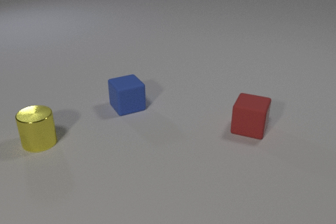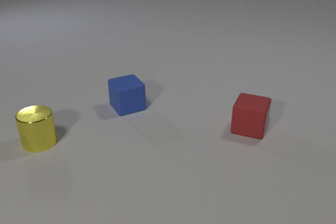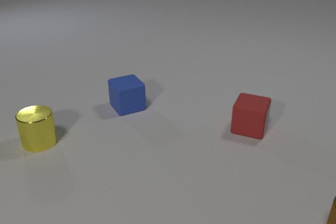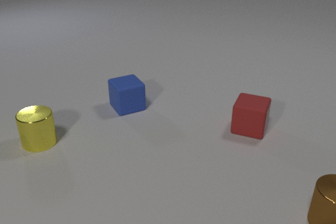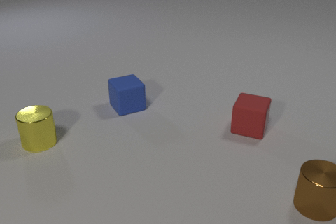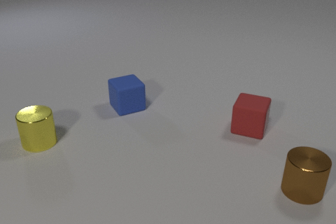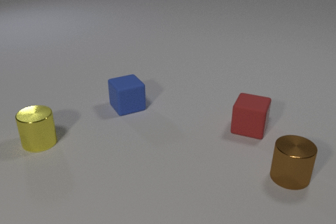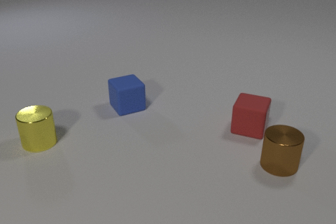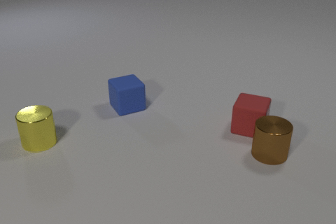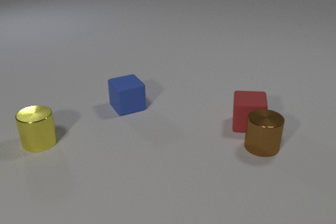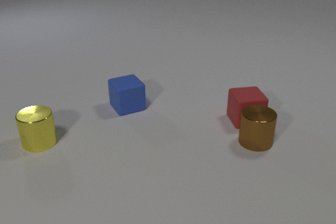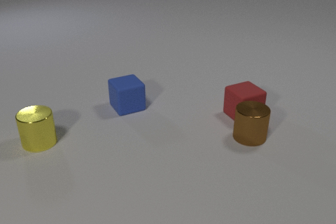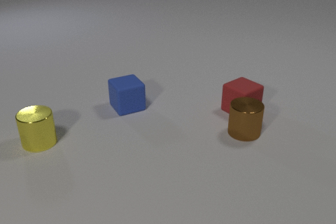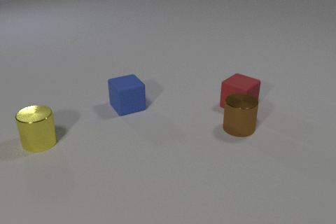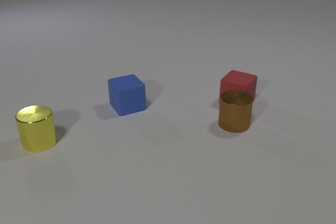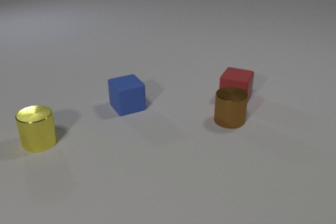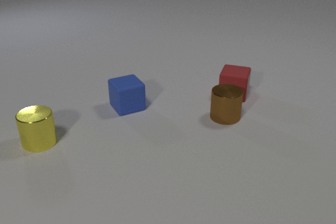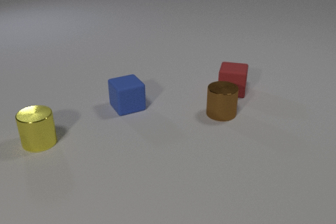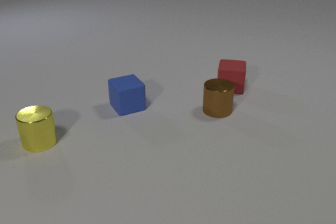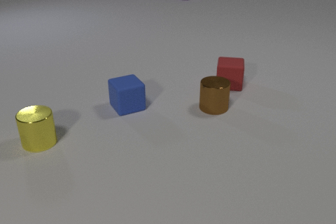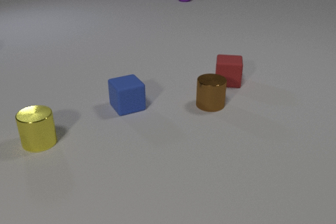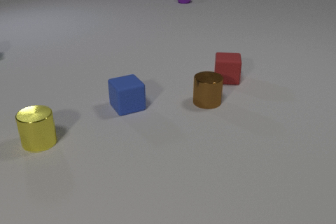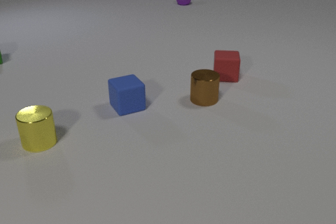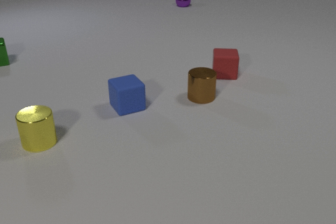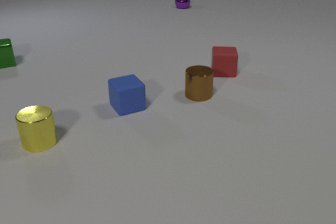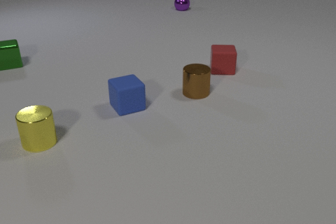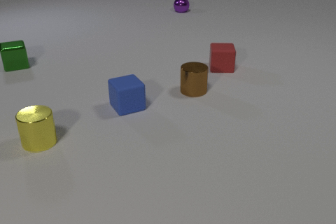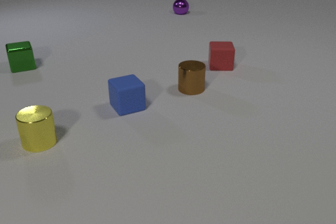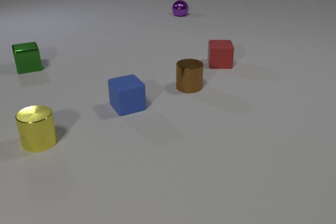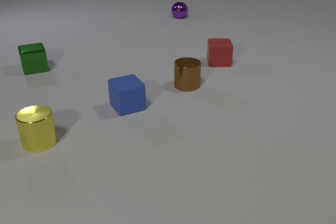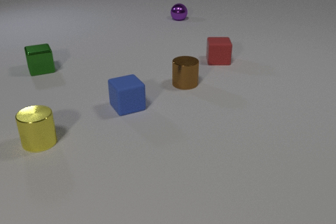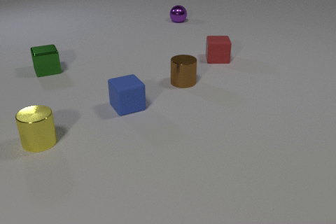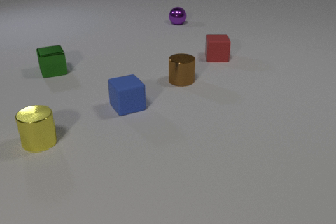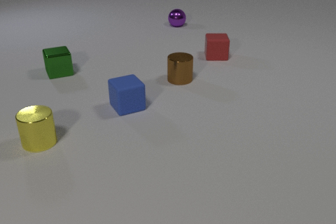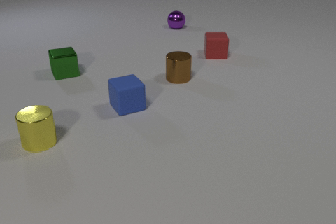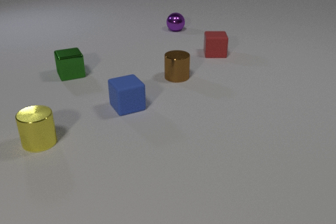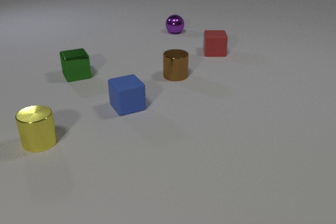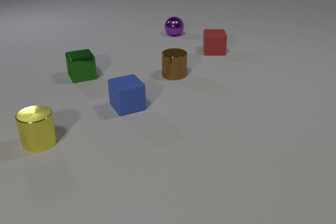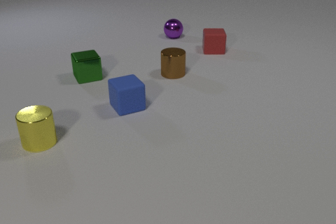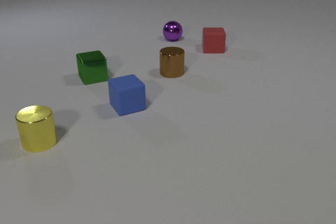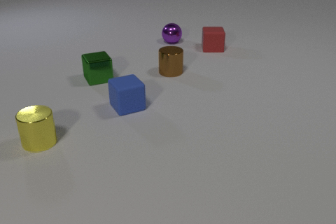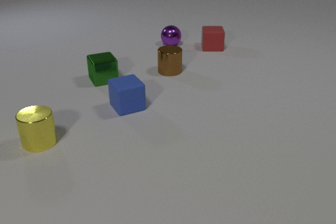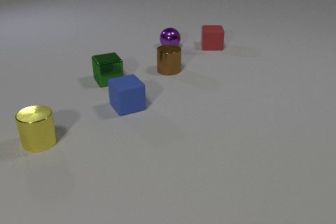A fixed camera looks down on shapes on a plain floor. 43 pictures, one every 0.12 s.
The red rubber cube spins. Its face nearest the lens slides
to the right.
The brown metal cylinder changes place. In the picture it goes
away from the camera.
0.00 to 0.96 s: The brown metal cylinder comes in at the right edge, slides away from the camera and to the left.
0.96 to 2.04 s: The brown metal cylinder slides away from the camera and to the left. The red rubber cube slides away from the camera, spins so that its near face slides to the right, counterclockwise seen from above. The brown metal cylinder and the red rubber cube collide.
2.04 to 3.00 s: The brown metal cylinder slides away from the camera and to the left. The red rubber cube slides away from the camera. The purple metal sphere comes in at the top edge, rolls toward the camera. The green metal cube comes in at the left edge, slides to the right and toward the camera.
3.00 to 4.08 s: The brown metal cylinder slides away from the camera and to the left. The red rubber cube slides away from the camera. The purple metal sphere rolls toward the camera. The green metal cube slides to the right and toward the camera.
4.08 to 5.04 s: The brown metal cylinder slides away from the camera and to the left. The red rubber cube slides away from the camera. The purple metal sphere rolls toward the camera. The green metal cube slides to the right and toward the camera.
What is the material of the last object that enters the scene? metal.
What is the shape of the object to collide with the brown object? cube.
Are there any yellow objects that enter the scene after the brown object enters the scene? no.
